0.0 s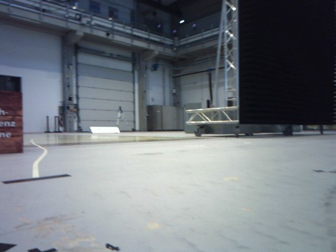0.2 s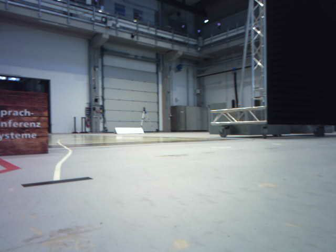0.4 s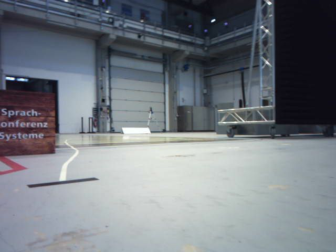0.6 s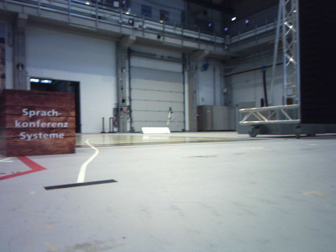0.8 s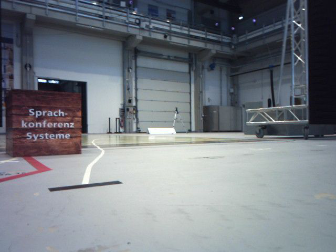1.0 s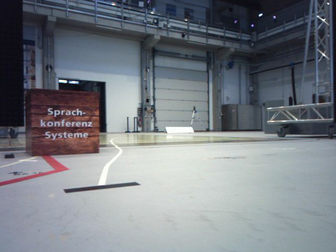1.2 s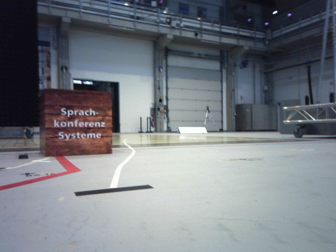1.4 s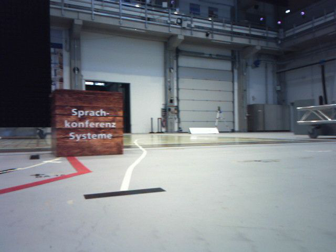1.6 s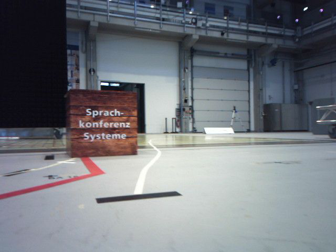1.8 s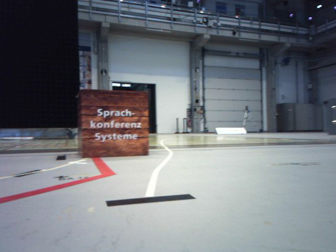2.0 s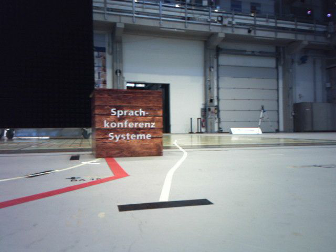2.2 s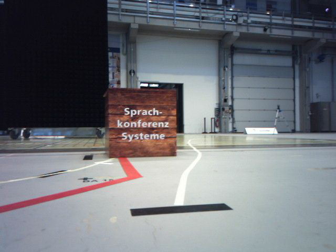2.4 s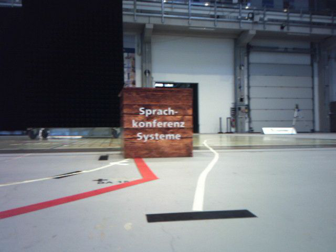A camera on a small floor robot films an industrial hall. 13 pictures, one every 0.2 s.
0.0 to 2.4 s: The scene slides to the right, as the camera pans about 35 degrees to its left. It travels forward, about 0.5 m.
The film runs forward here.
